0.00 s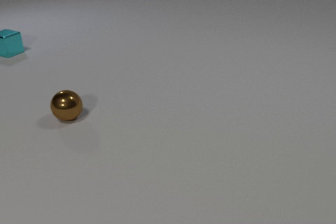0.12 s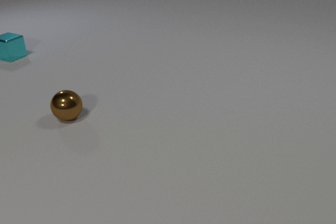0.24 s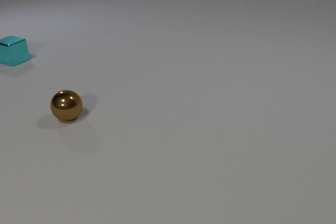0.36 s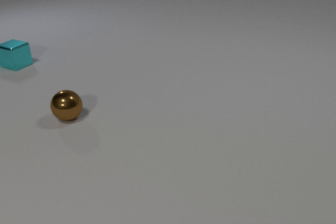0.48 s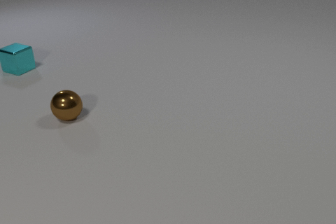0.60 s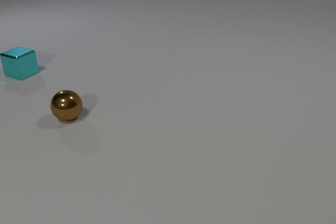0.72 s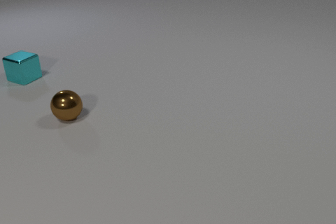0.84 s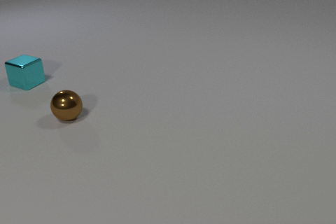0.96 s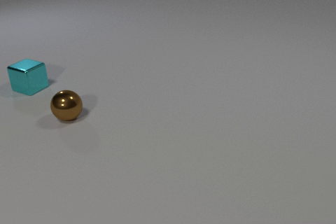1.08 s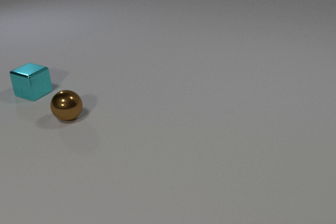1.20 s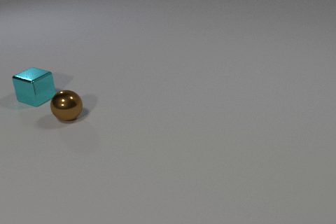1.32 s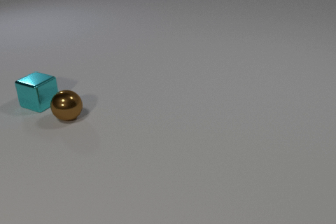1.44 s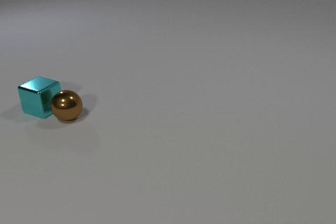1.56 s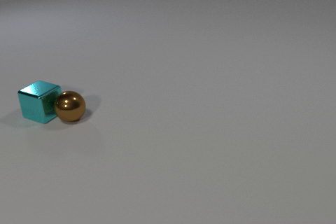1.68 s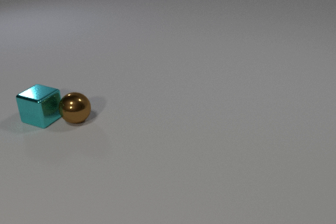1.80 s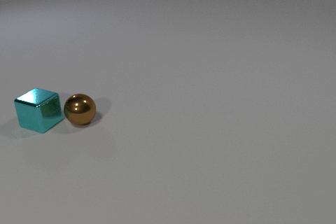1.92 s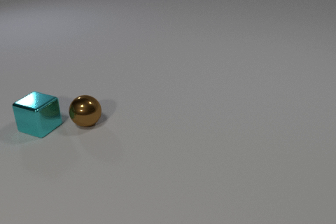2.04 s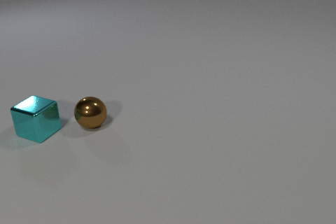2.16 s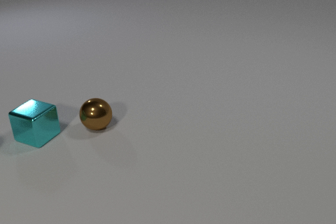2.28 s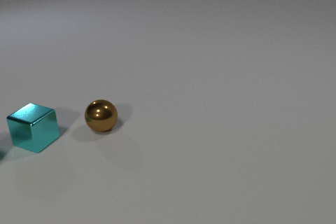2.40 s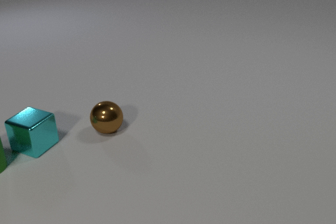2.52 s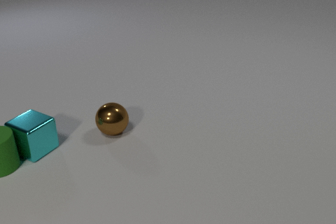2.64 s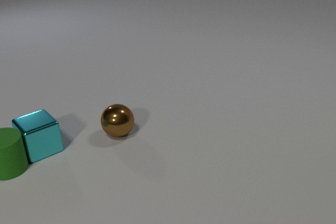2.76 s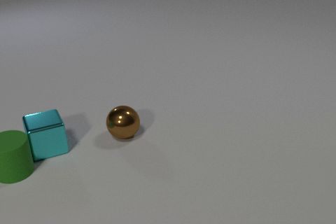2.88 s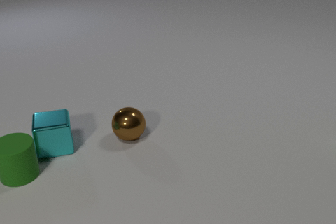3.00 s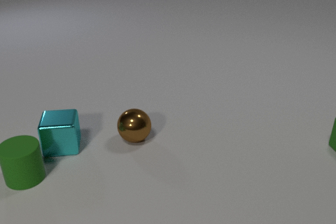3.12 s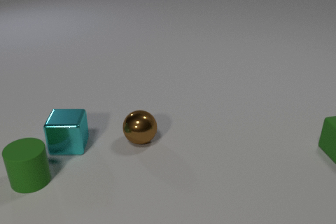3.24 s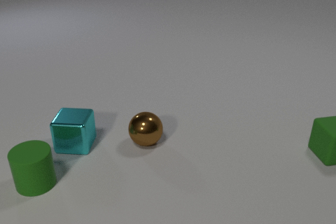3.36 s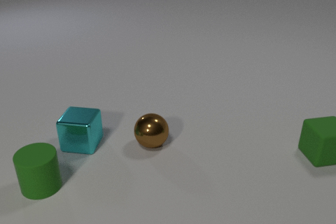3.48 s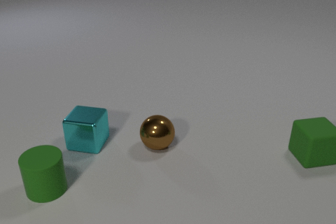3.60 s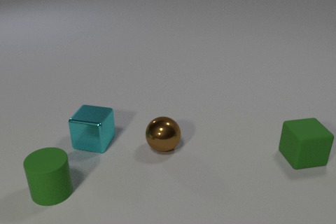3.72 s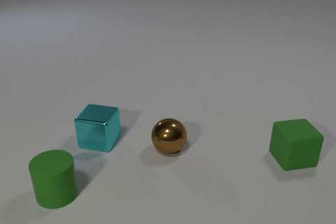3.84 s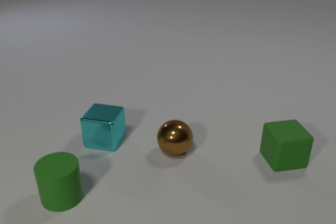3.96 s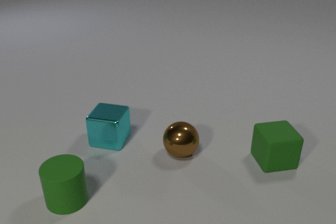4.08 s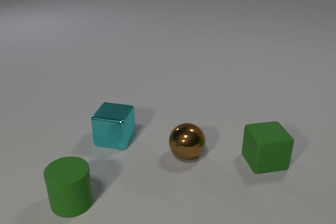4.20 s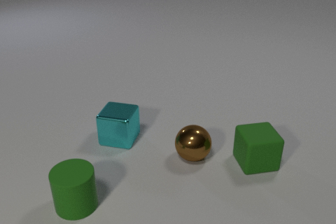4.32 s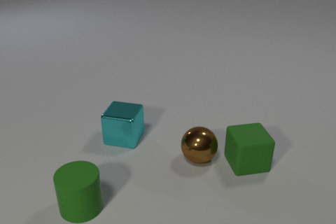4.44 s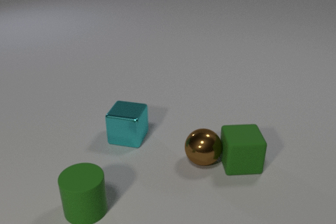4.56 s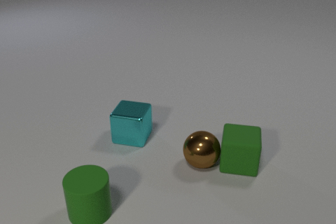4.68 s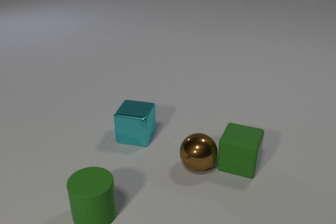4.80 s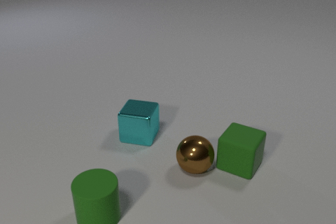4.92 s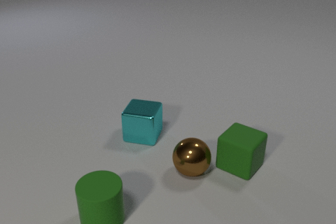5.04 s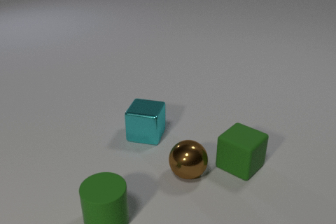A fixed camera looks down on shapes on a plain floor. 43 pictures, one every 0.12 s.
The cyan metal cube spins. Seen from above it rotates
clockwise.
The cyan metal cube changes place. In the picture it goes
toward the camera.
0.00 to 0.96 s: The cyan metal cube slides toward the camera.
0.96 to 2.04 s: The cyan metal cube slides toward the camera. The brown metal sphere rolls to the right and toward the camera. The cyan metal cube and the brown metal sphere collide.
2.04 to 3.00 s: The cyan metal cube slides toward the camera and to the right, spins so that its near face slides to the left, clockwise seen from above. The brown metal sphere rolls to the right and toward the camera. The green rubber cylinder comes in at the left edge, slides to the right and toward the camera. The green rubber cube comes in at the right edge. The cyan metal cube and the green rubber cylinder collide.
3.00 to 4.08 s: The cyan metal cube slides to the right, spins clockwise seen from above by about 15 degrees, its near face sliding to the left. The brown metal sphere rolls to the right and toward the camera. The green rubber cylinder slides toward the camera and to the right. The green rubber cube slides to the left and toward the camera.
4.08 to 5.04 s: The cyan metal cube slides to the right. The brown metal sphere rolls toward the camera. The green rubber cylinder slides to the right and toward the camera. The green rubber cube slides to the left and toward the camera, spins clockwise seen from above by about 60 degrees, its near face sliding to the left. The brown metal sphere and the green rubber cube collide.
What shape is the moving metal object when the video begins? cube.
How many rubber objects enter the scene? 2.
What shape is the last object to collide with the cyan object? cylinder.
